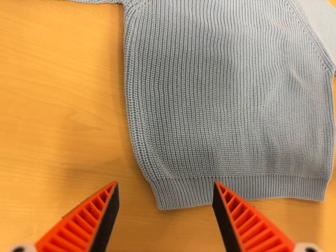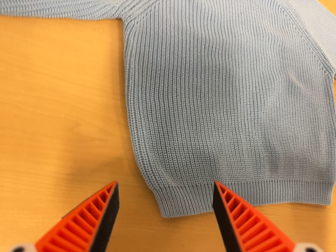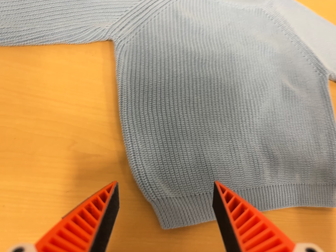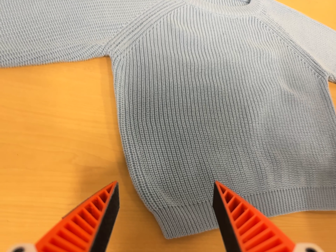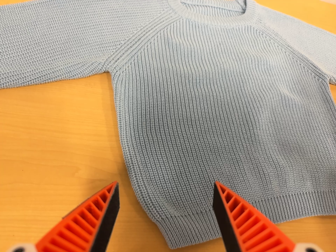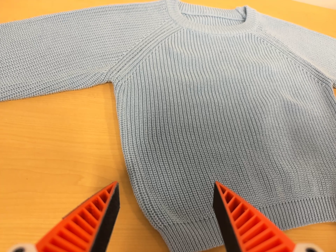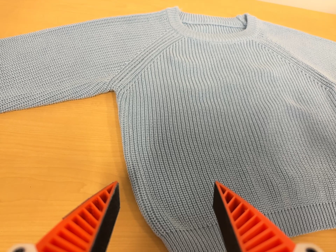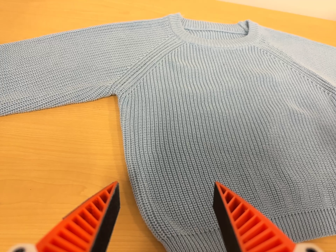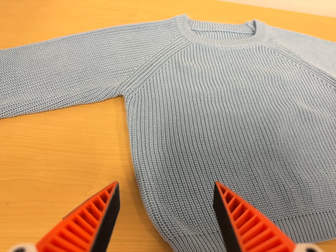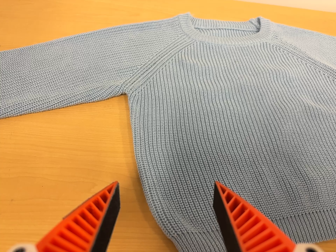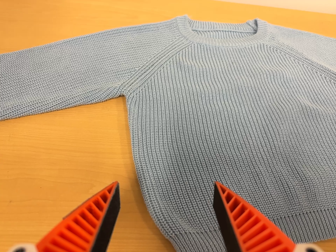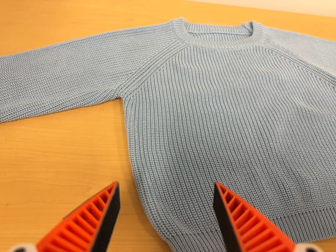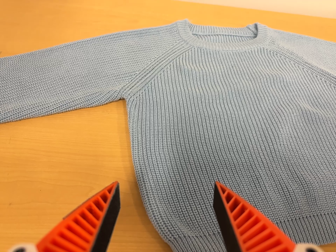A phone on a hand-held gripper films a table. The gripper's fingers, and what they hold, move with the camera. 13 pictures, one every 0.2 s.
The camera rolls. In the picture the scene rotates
counterclockwise.
The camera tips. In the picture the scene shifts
downward.
0.0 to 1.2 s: The camera pans to its left by about 10 degrees. It travels to its right, about 7 cm. Its aim tips toward the top of its view by about 15 degrees, and the scene shifts downward. It rolls about its line of sight by about 15 degrees, and the scene rotates counterclockwise.
1.2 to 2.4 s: The camera shifts only a little, or ends up much as it began.
The film runs forward here.
